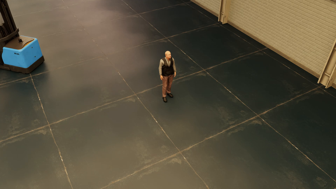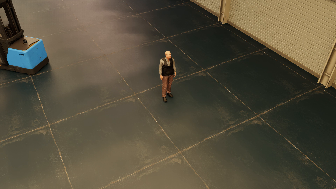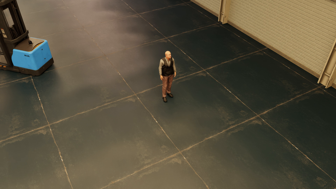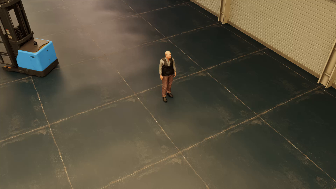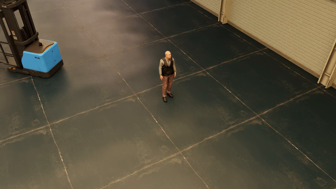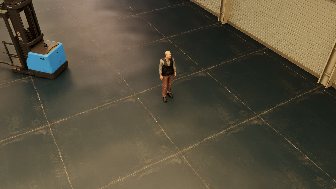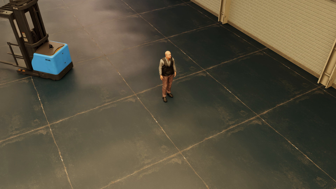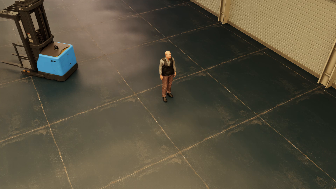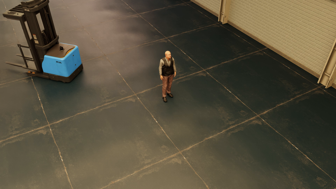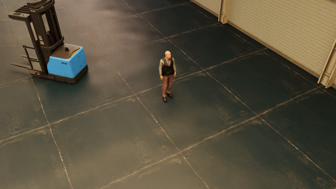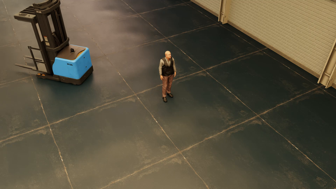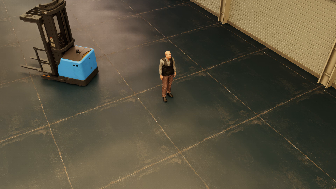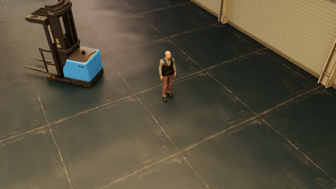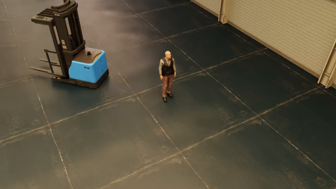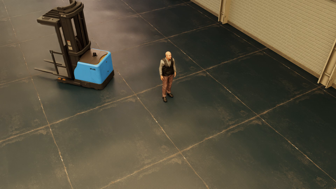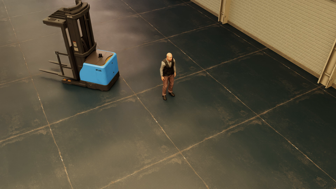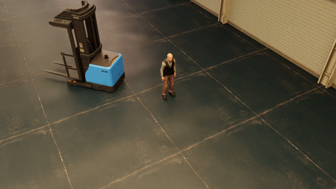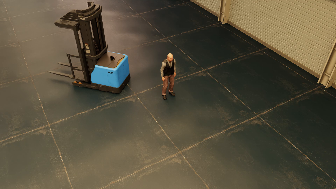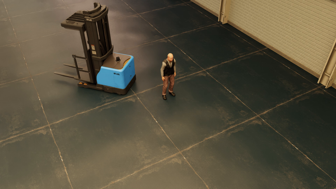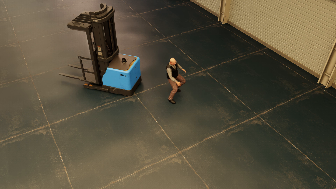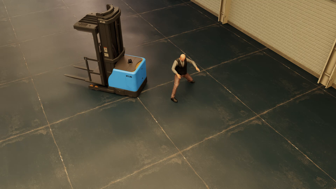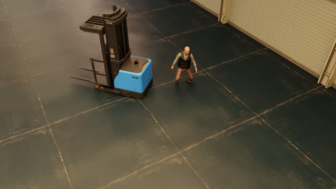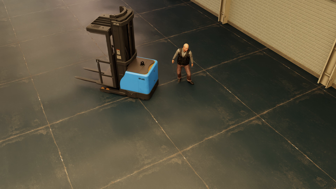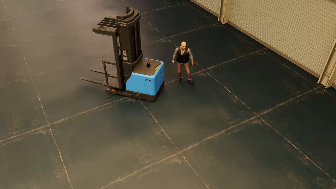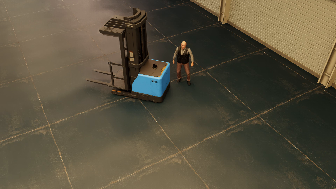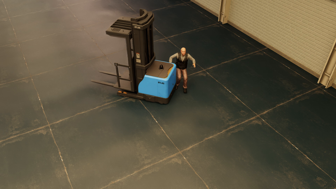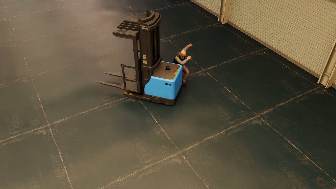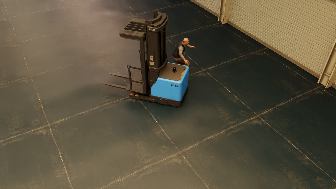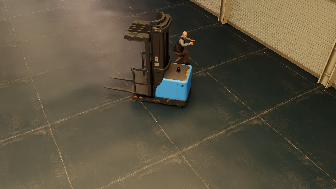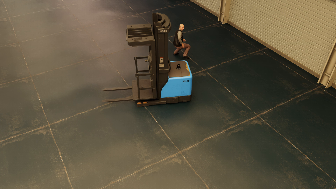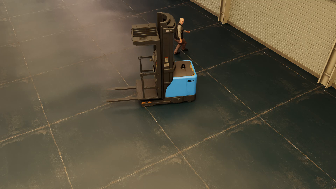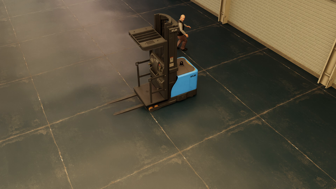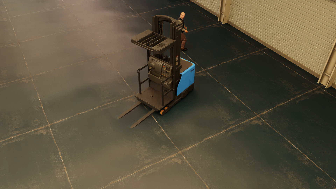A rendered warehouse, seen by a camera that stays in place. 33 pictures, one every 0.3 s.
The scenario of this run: Near miss between a forklift and a person.
